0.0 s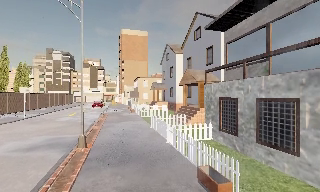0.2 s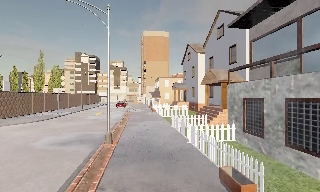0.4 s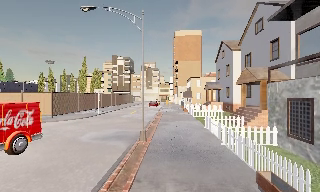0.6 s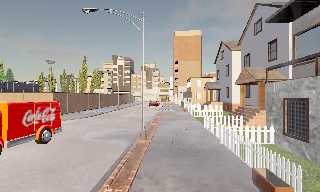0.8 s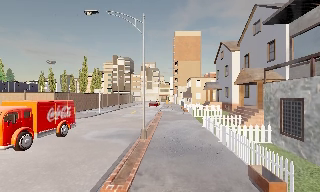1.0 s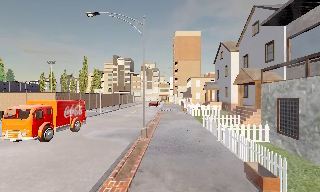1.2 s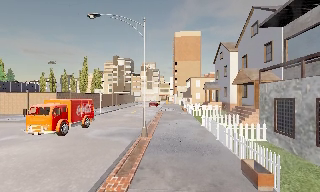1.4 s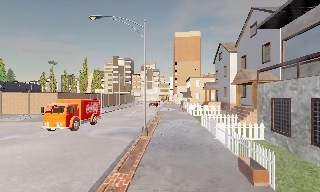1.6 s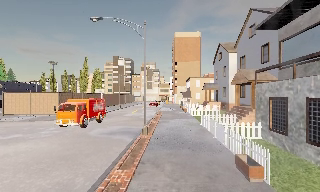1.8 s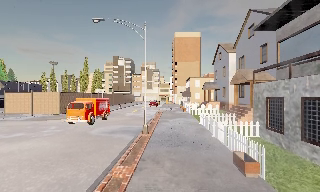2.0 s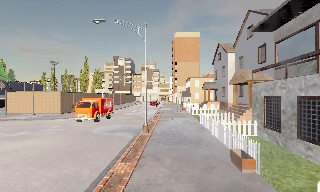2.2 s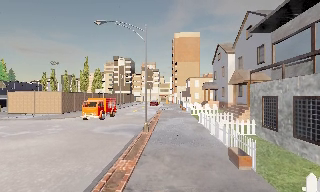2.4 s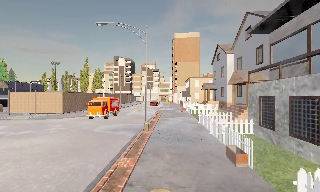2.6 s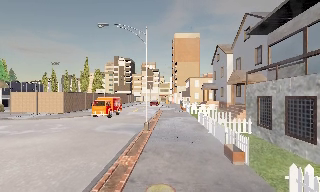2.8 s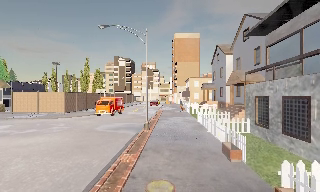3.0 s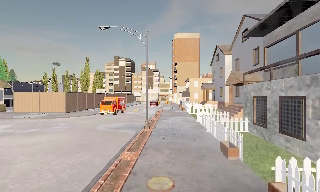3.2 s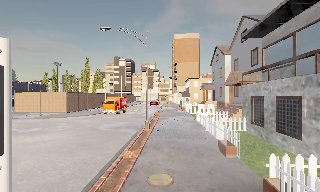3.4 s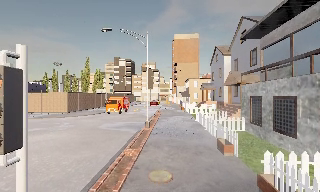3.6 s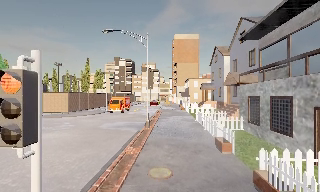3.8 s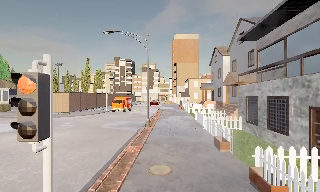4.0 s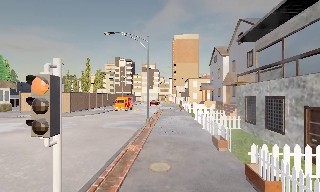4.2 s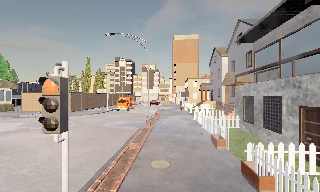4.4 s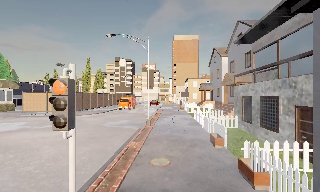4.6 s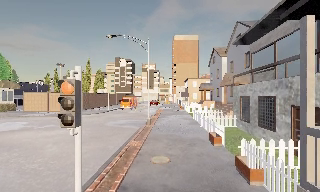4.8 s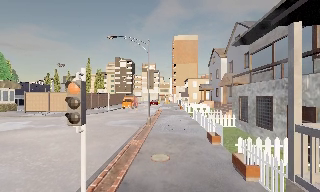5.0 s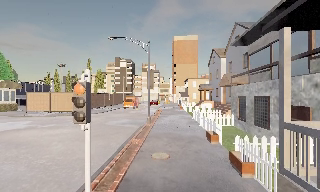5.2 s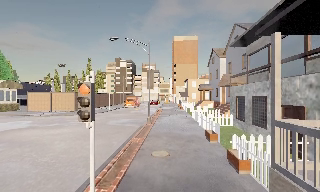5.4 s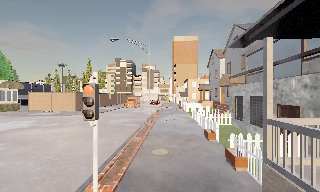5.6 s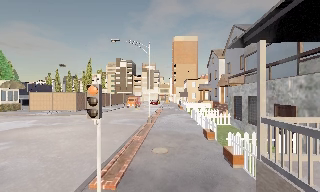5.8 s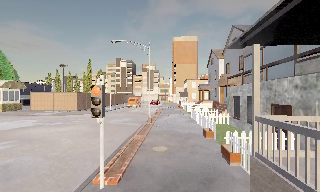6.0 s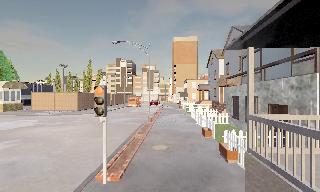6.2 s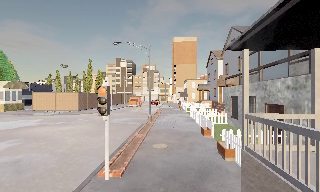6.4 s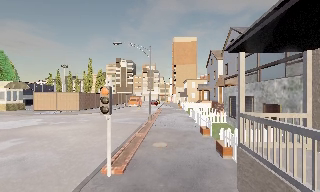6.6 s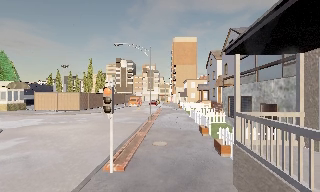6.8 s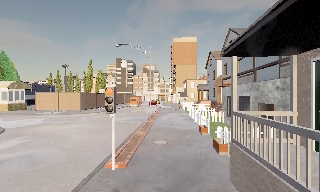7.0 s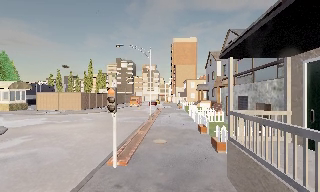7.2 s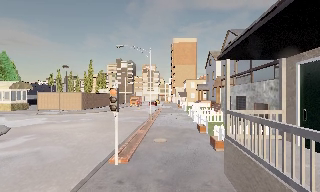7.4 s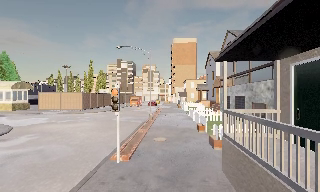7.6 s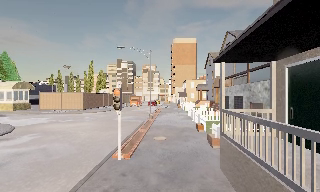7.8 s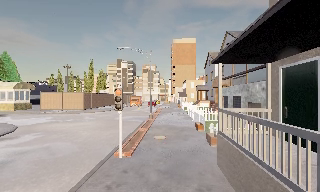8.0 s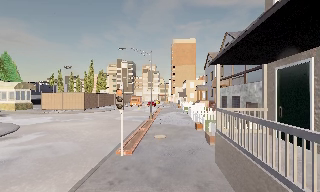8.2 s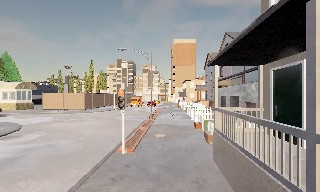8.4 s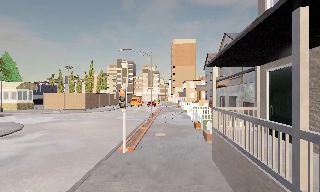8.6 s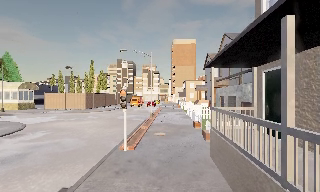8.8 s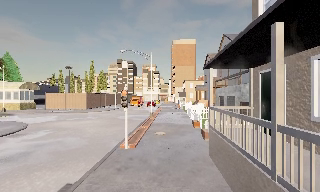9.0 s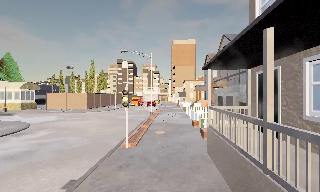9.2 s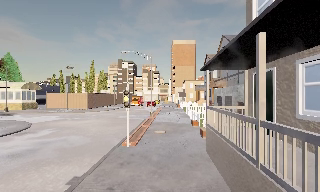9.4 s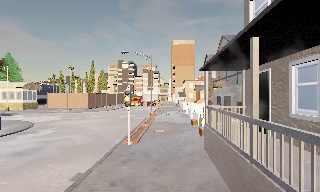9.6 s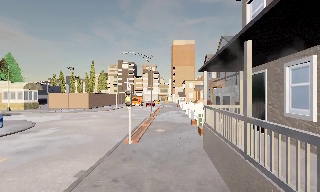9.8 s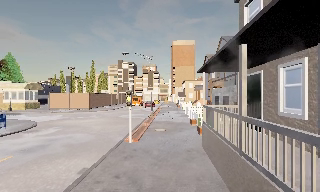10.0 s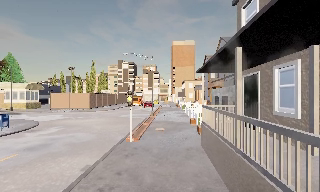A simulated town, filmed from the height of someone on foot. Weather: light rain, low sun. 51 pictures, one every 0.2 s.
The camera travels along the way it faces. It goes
backward.
0.0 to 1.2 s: The camera pans to its left, which is counterclockwise from overhead, by about 20 degrees. It travels backward, about 1 m, so what stands in front gets smaller.
1.2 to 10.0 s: The camera travels backward, about 9 m, so what stands in front gets smaller.
The film runs backward here.
